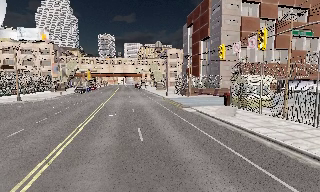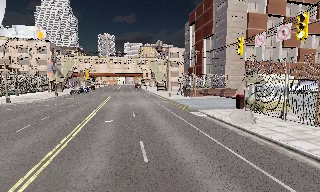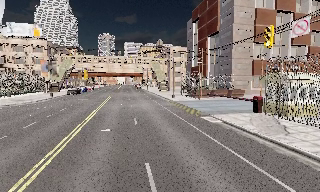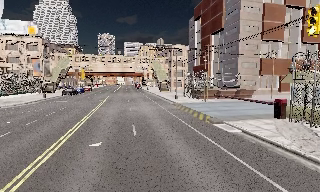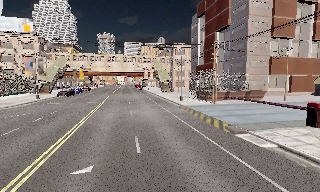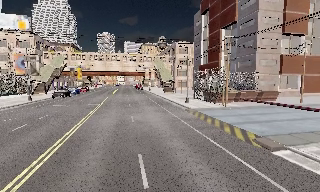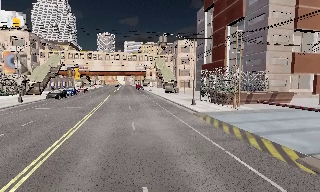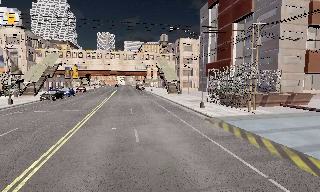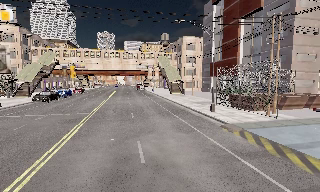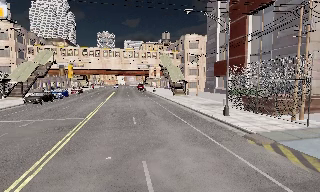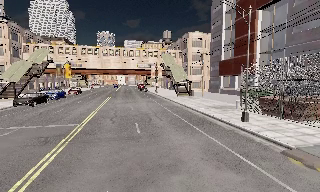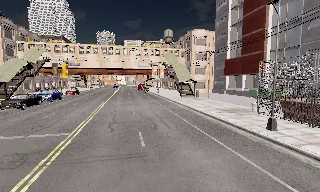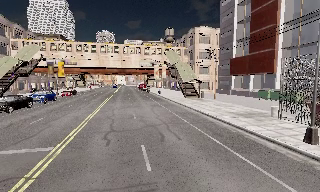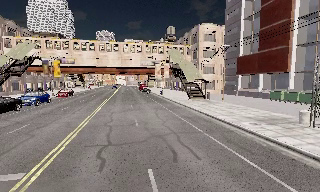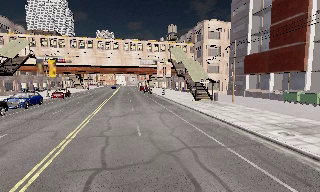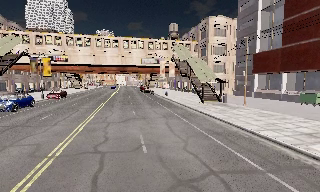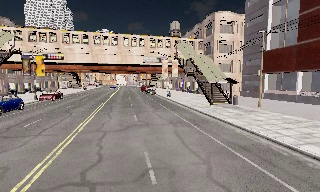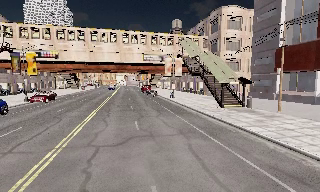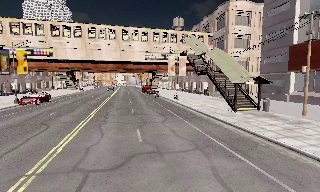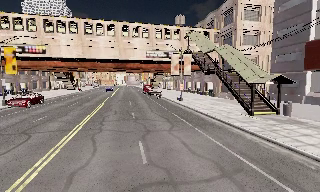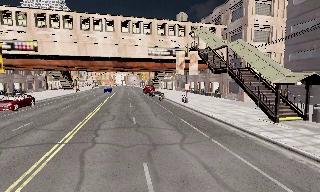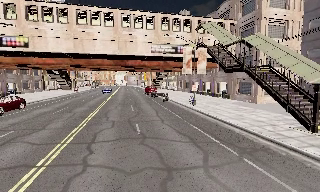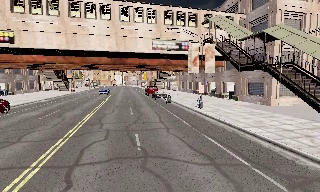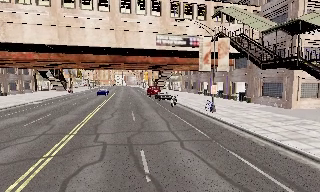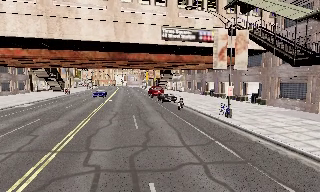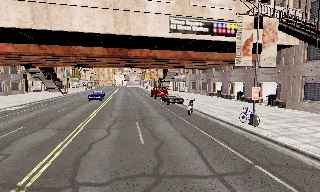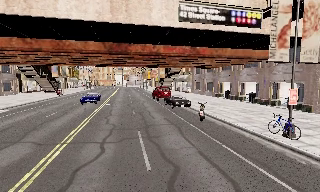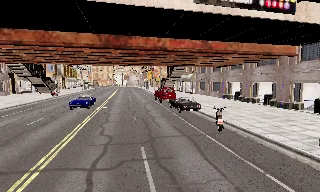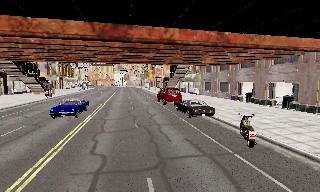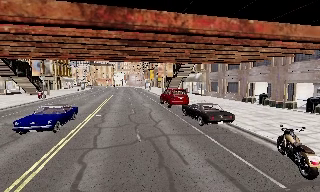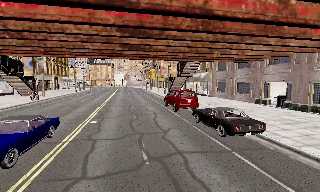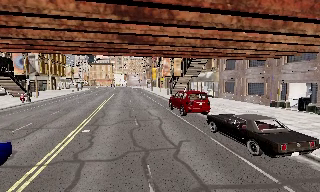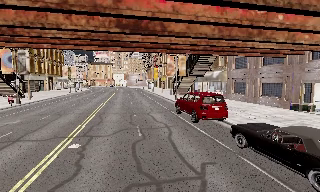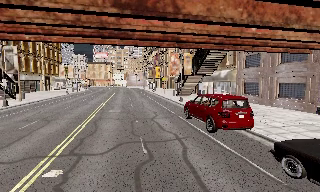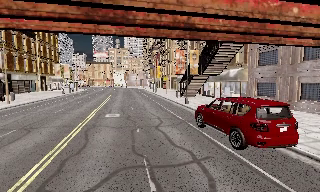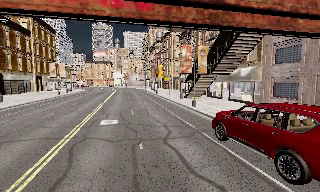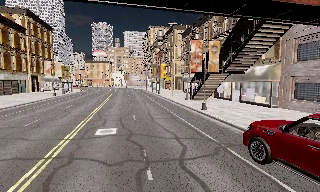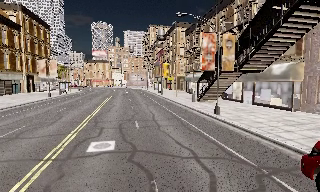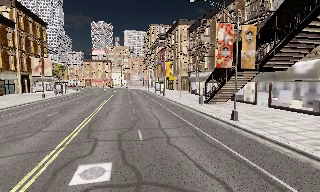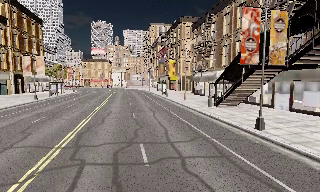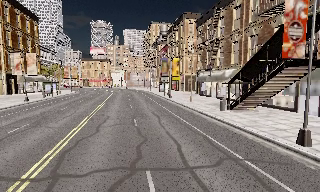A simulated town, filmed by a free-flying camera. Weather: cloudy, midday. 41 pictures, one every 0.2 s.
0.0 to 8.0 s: The camera travels forward, about 85 m, so what stands in front looms larger.
The film runs forward here.
